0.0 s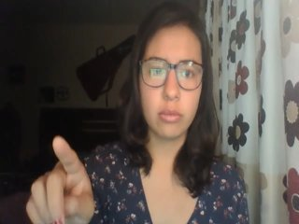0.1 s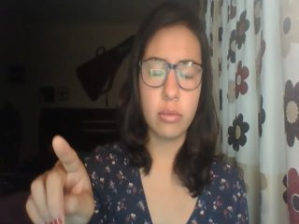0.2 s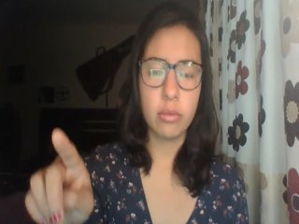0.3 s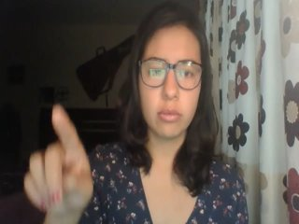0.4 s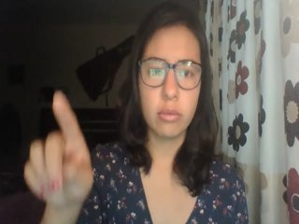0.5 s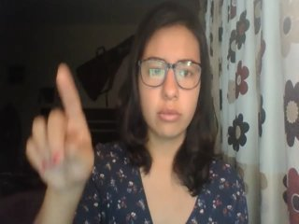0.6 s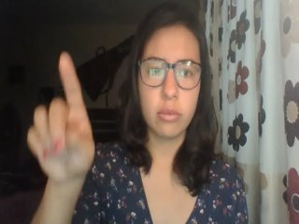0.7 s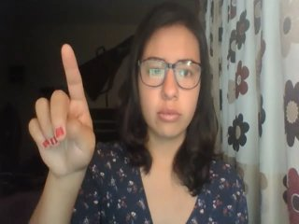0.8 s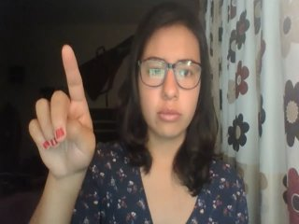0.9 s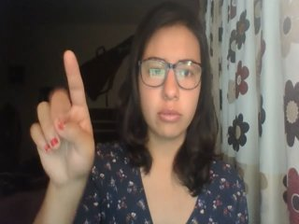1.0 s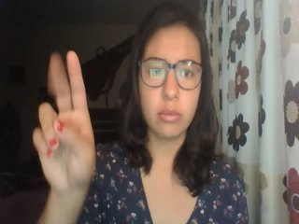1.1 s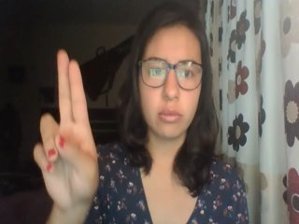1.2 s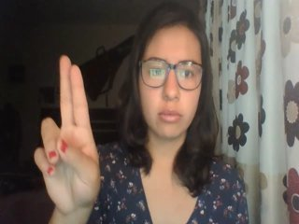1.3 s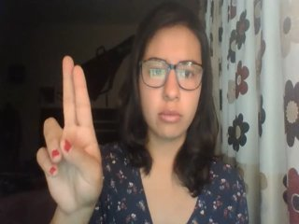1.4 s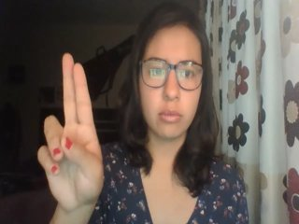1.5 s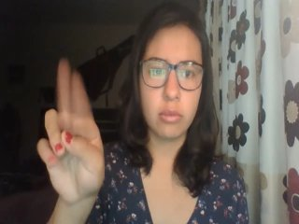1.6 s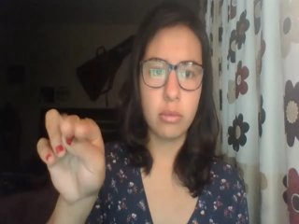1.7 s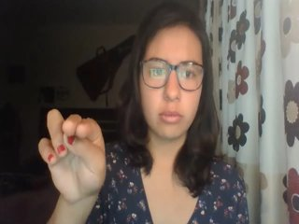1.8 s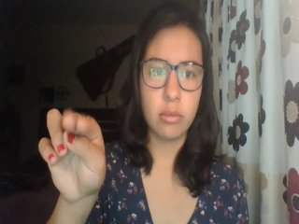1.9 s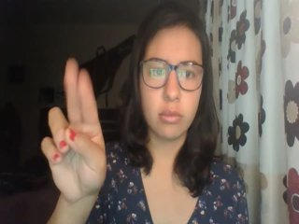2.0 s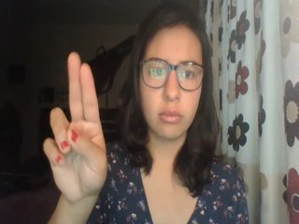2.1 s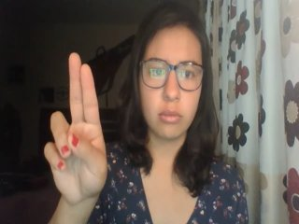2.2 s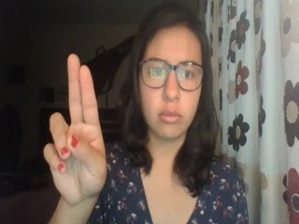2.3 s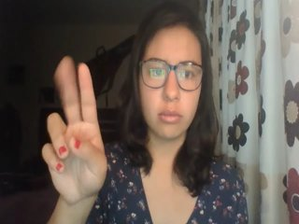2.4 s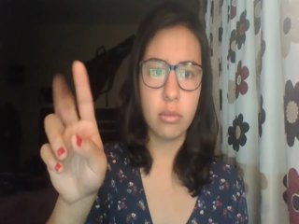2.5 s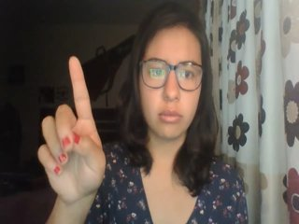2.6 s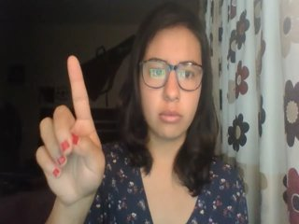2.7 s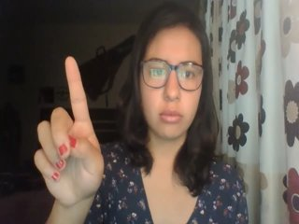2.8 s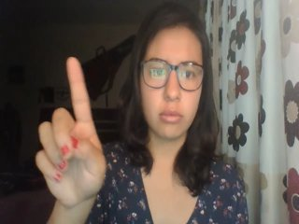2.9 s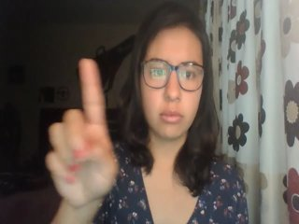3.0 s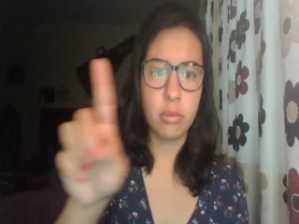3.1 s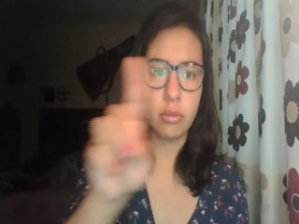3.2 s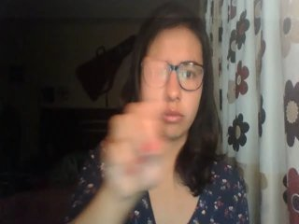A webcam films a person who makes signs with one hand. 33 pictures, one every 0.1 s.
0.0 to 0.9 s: Pointing with one finger.
1.0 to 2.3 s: Click with two fingers.
2.4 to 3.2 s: Pointing with one finger.
